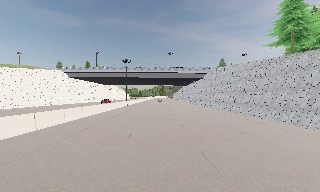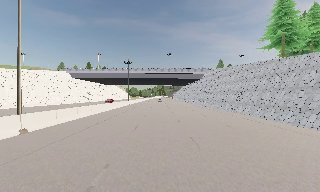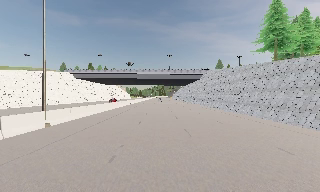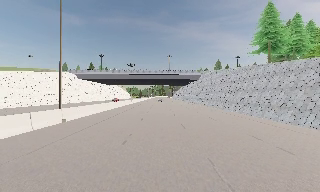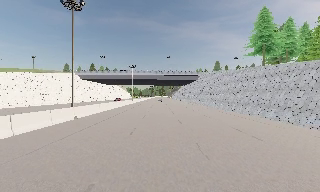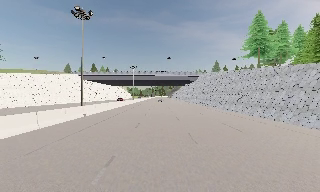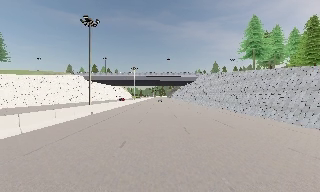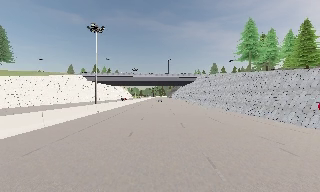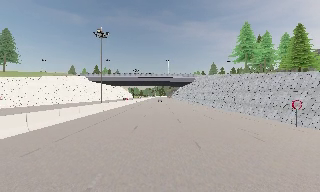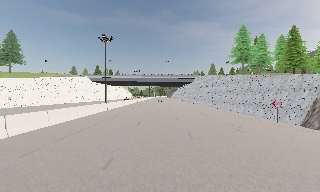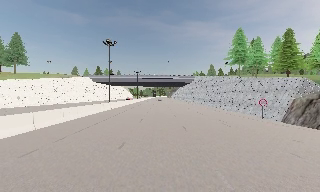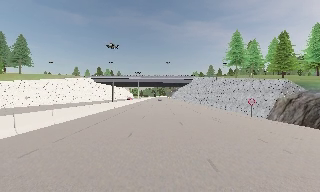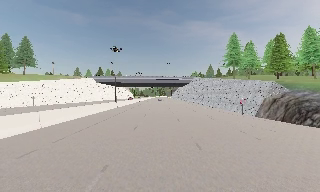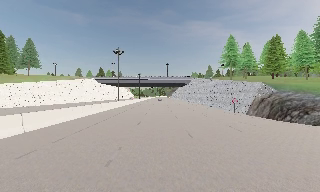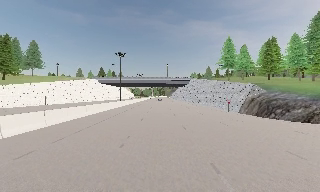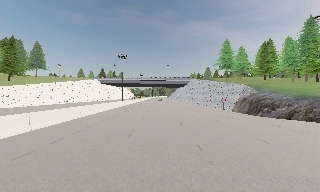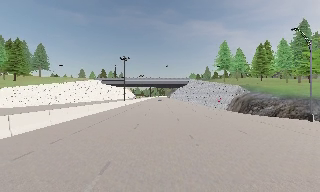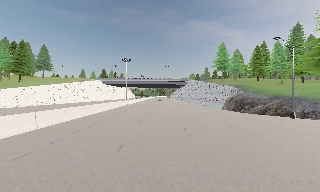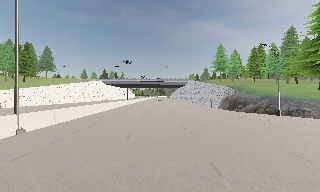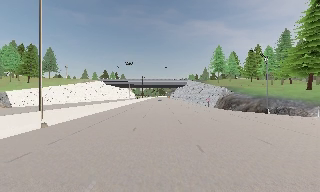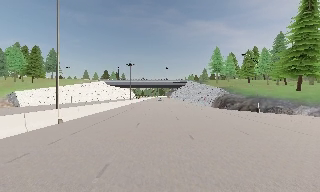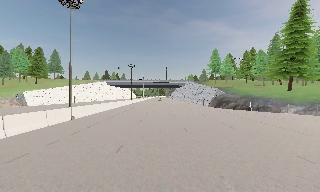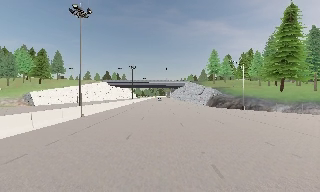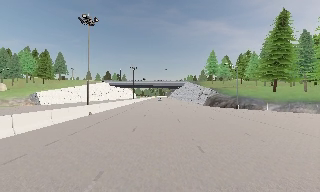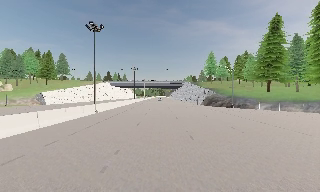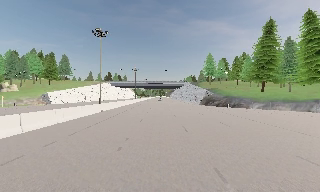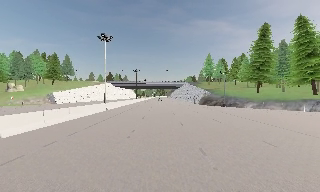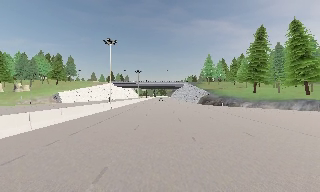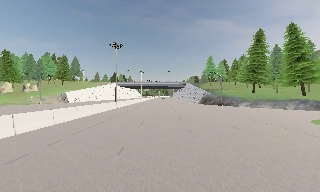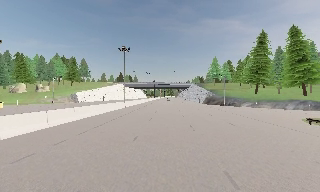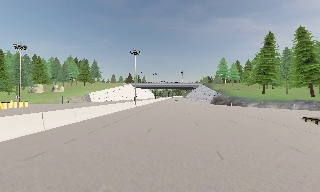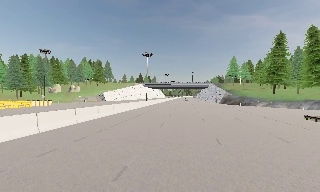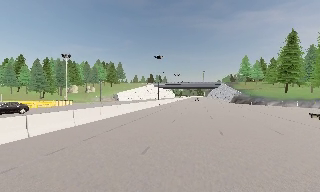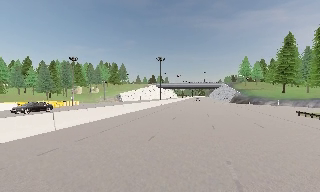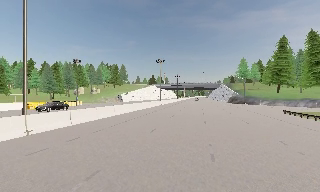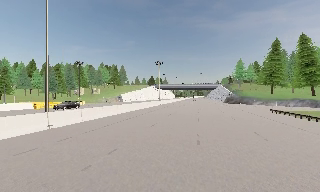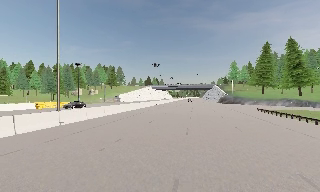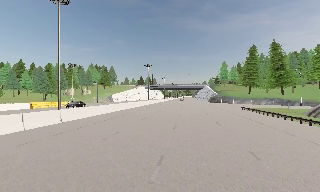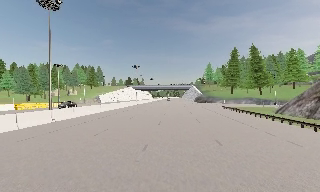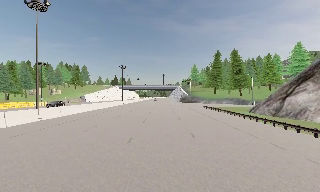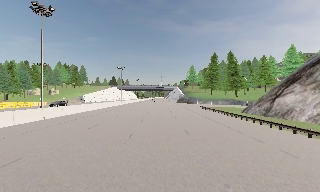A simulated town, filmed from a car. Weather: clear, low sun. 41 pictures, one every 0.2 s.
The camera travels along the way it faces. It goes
backward.
0.0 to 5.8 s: The camera travels backward, about 55 m, so what stands in front gets smaller.
5.8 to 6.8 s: The camera swings to its left by about 10 degrees, and the scene slides to the right. It travels backward, about 10 m, so what stands in front gets smaller.
6.8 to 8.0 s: The scene slides to the left, as the camera pans about 15 degrees to its right. It travels backward, about 10 m, so what stands in front gets smaller. It loses speed.
The film runs backward here.
